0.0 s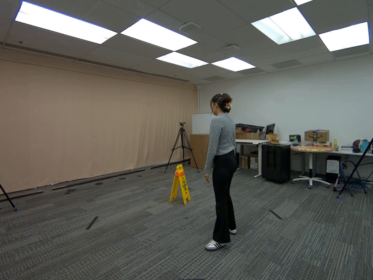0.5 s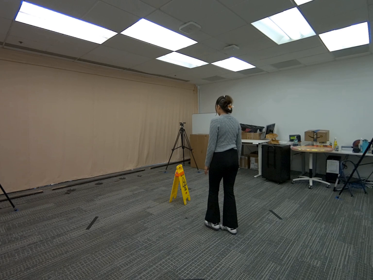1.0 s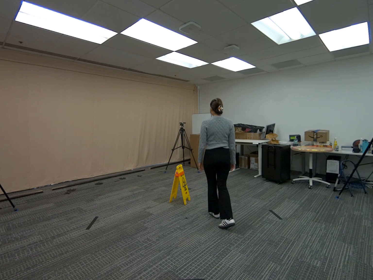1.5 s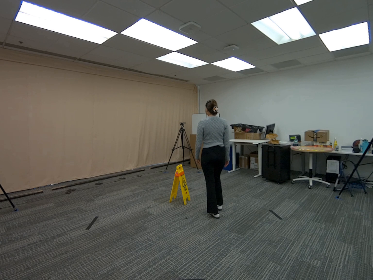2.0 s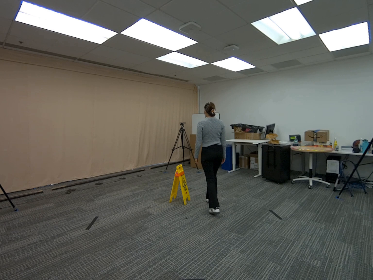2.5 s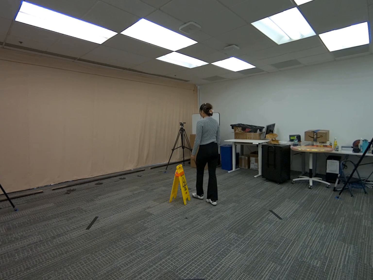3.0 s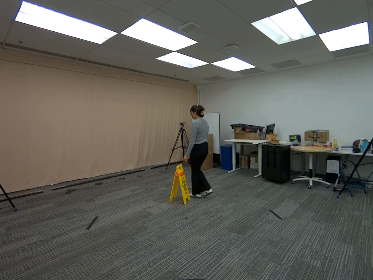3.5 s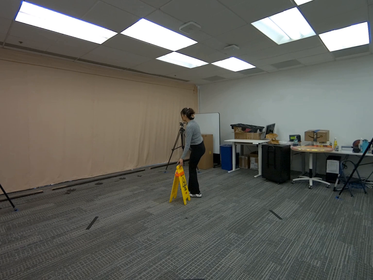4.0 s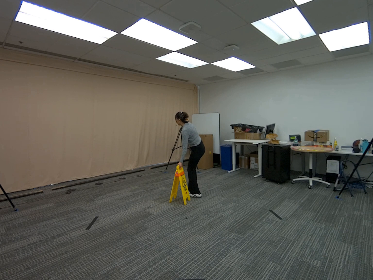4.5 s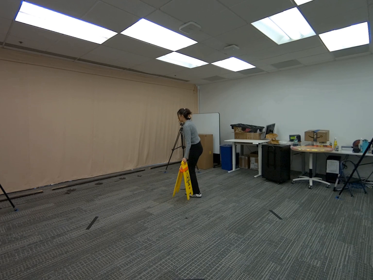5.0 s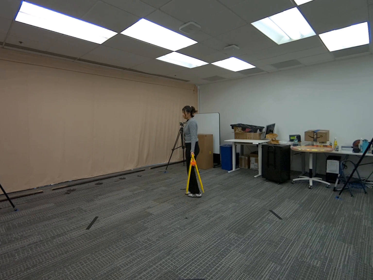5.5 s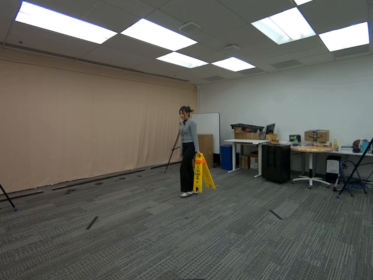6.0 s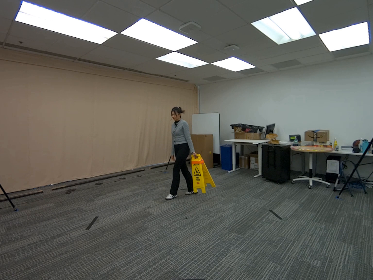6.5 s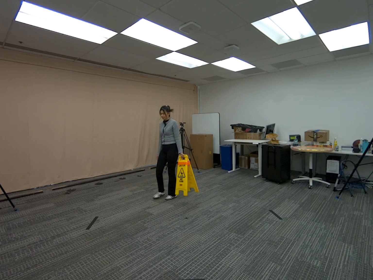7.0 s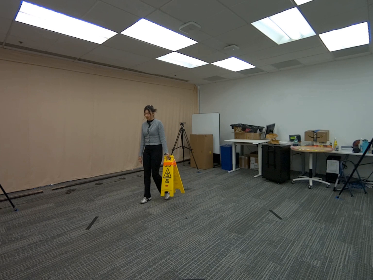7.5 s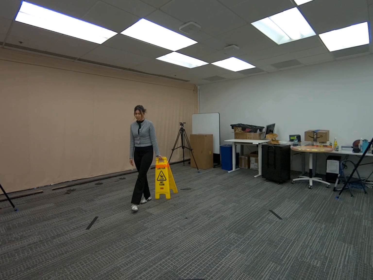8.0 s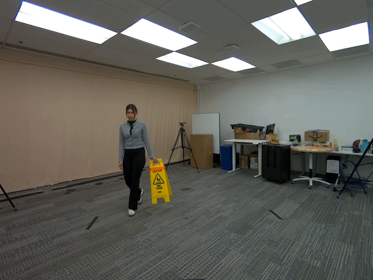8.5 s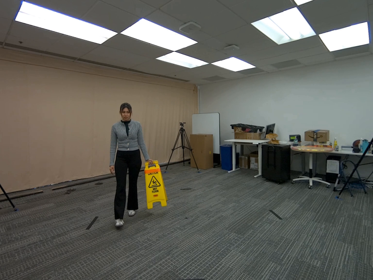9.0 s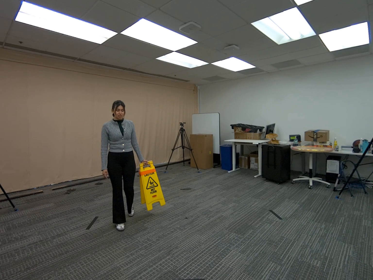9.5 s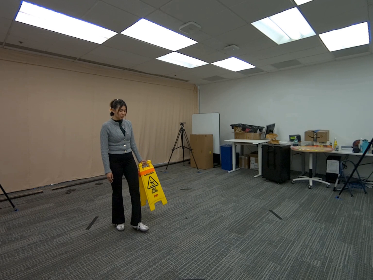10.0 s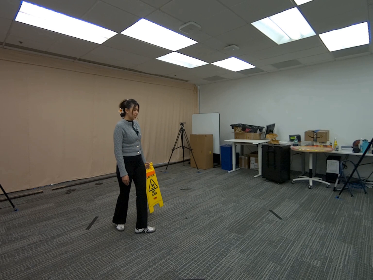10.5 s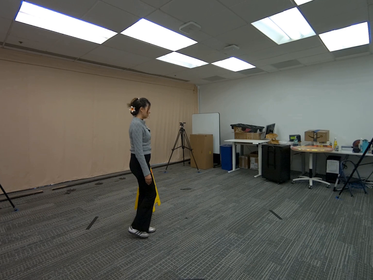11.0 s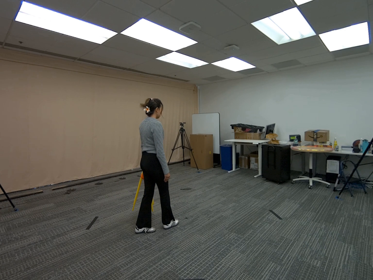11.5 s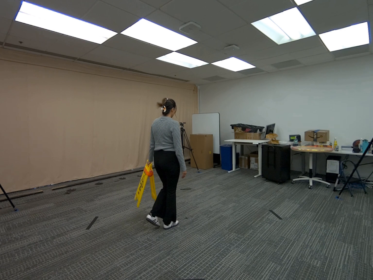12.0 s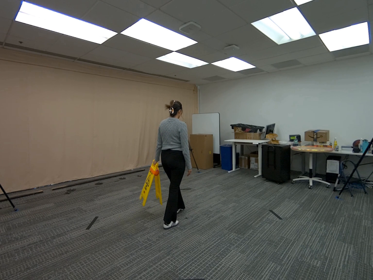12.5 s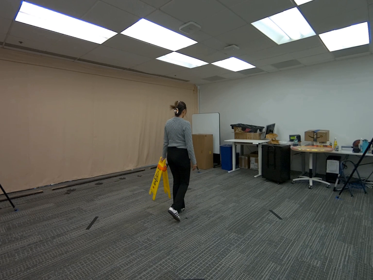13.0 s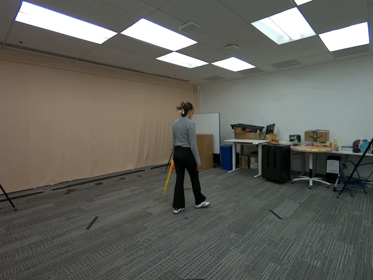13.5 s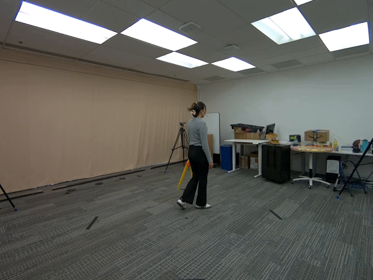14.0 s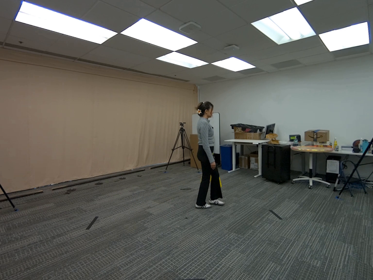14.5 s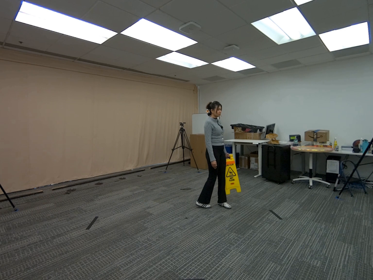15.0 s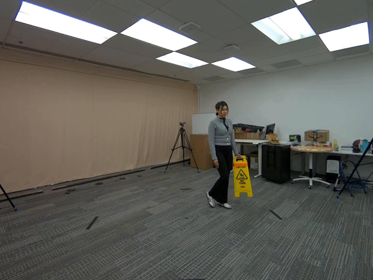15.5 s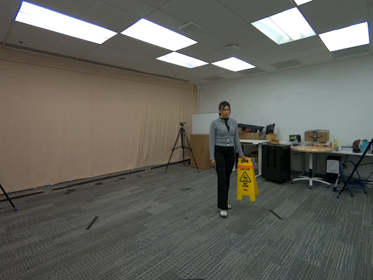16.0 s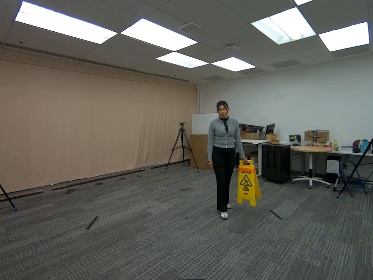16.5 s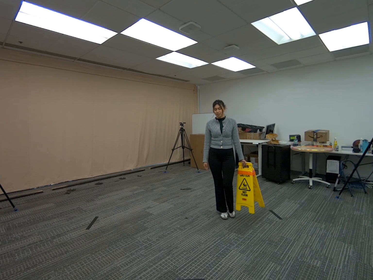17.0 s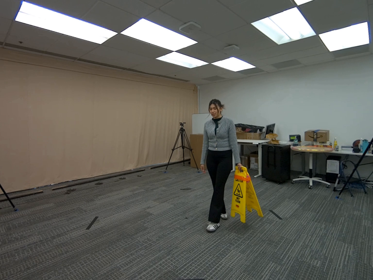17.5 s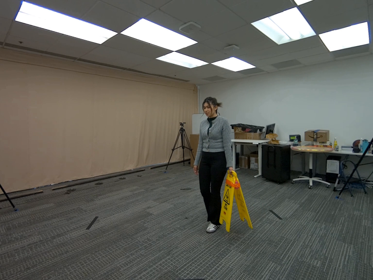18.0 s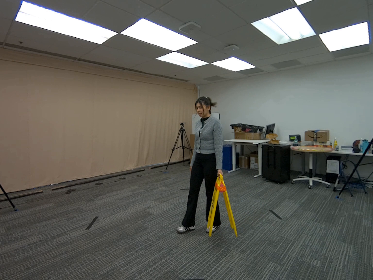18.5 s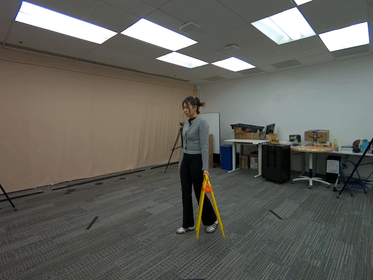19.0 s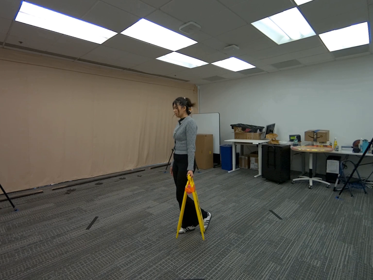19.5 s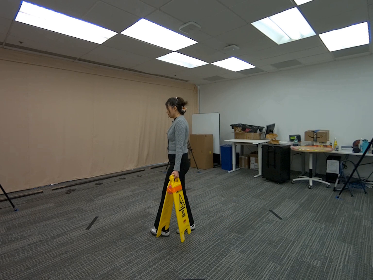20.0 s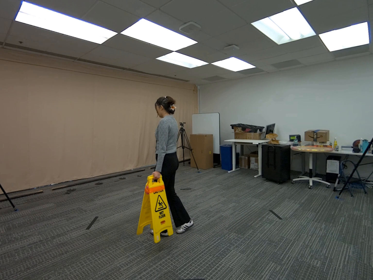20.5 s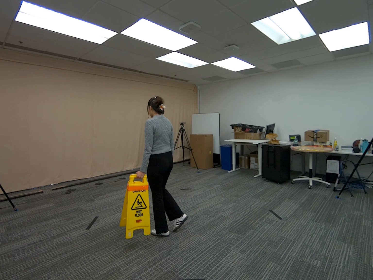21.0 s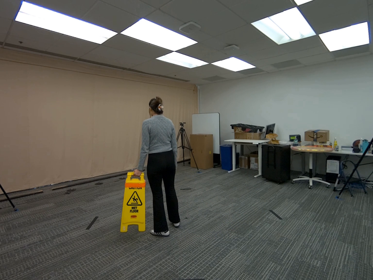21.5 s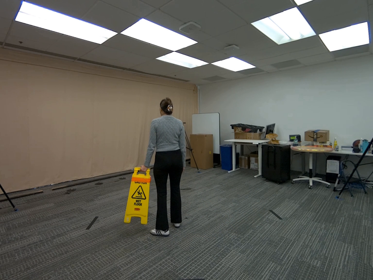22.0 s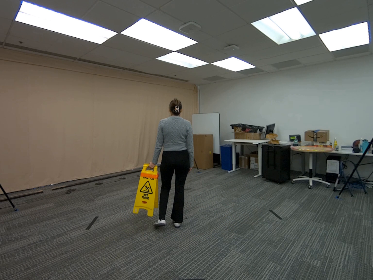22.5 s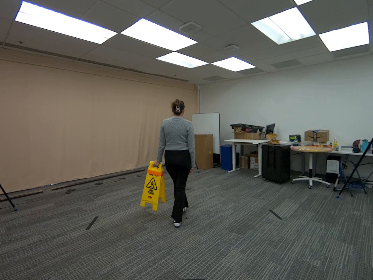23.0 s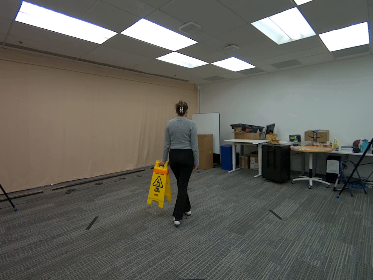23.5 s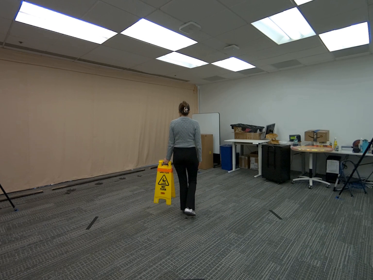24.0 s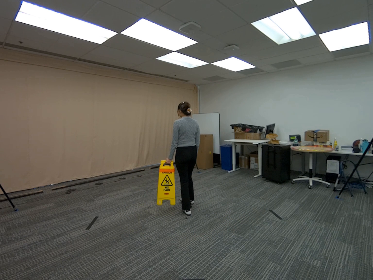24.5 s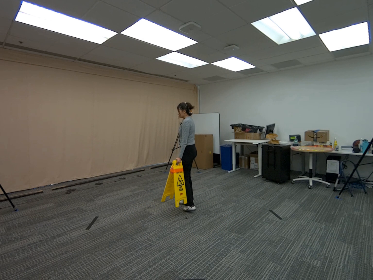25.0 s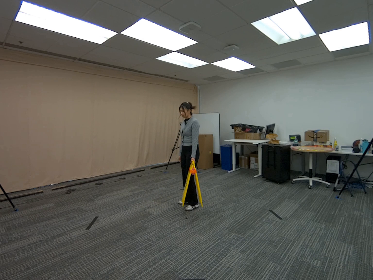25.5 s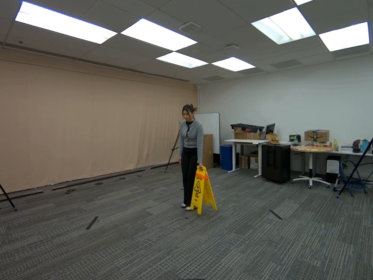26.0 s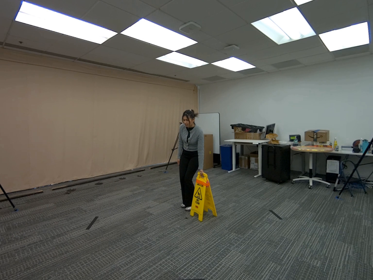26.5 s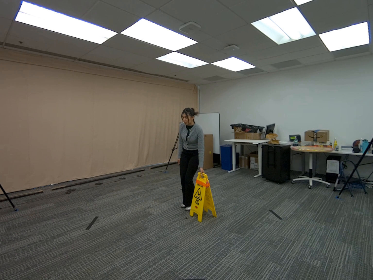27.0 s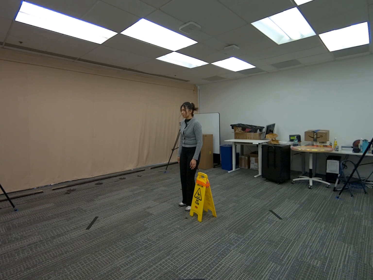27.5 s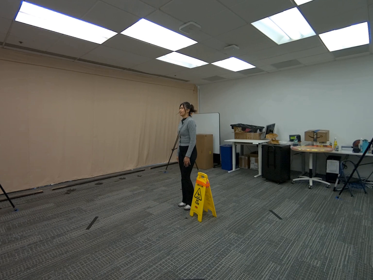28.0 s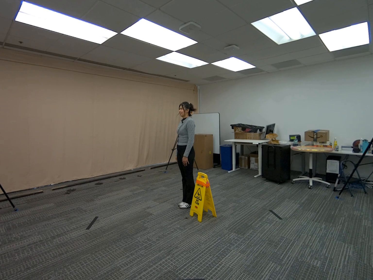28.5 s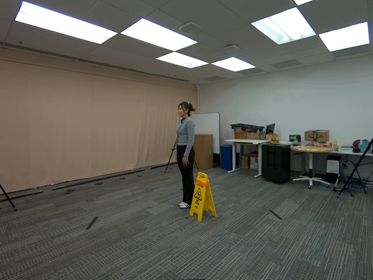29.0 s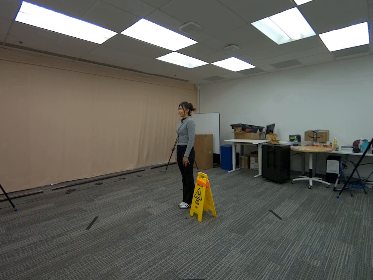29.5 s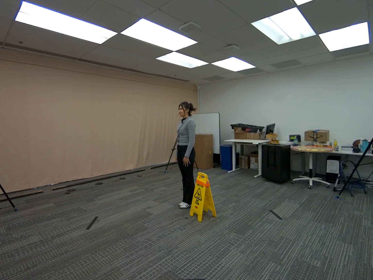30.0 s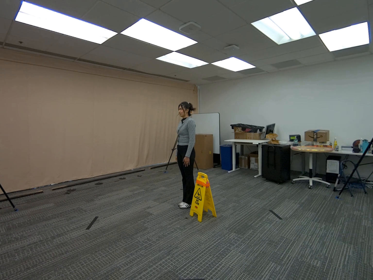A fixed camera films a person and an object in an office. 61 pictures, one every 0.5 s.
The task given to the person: Walk to the wet floor sign, pick it up with one hand and hold onto it while walking around for at least 10 seconds, then place it back on the floor.
